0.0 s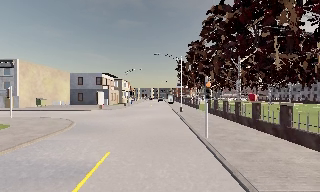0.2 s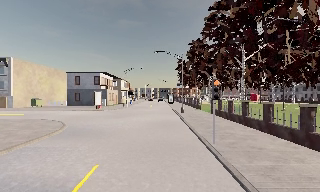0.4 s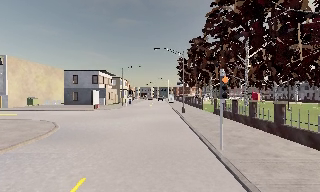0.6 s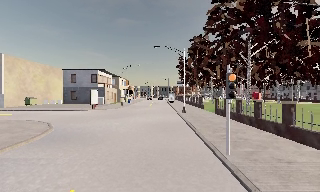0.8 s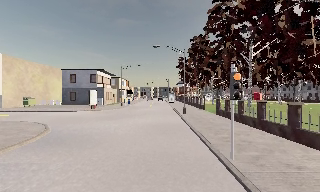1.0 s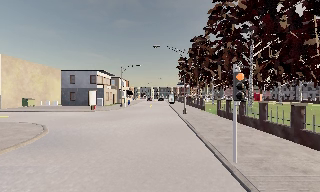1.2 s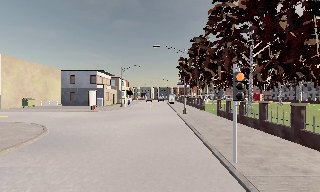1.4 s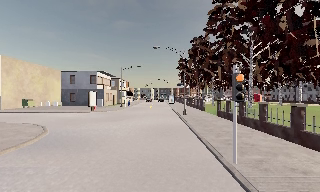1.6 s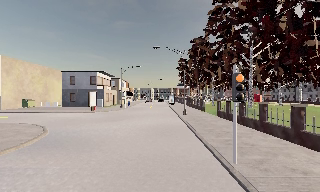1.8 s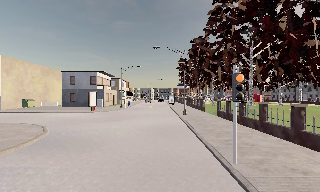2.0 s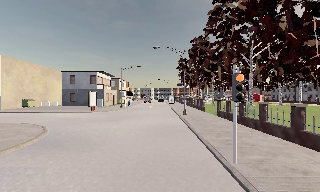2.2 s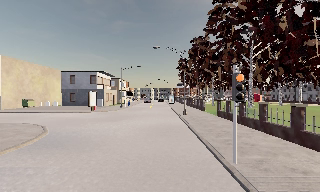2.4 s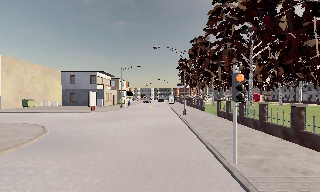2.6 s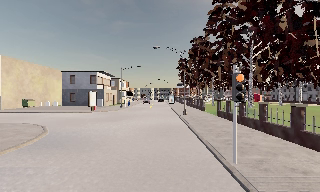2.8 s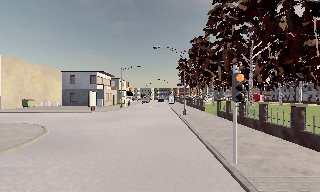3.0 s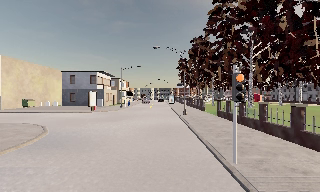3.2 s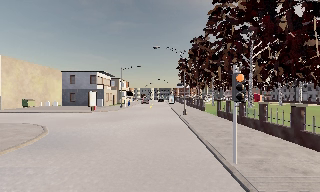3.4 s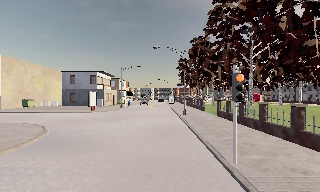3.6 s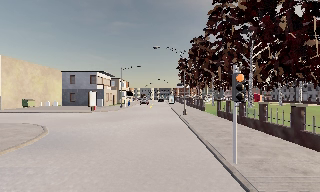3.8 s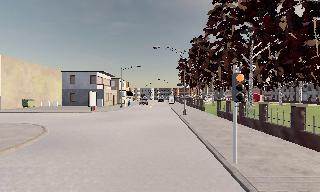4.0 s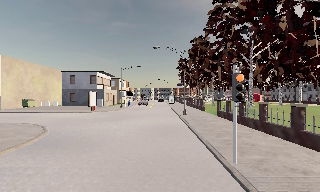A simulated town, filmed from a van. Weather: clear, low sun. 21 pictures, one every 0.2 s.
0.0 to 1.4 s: The camera travels forward, about 3 m, so what stands in front looms larger. It loses speed.
1.4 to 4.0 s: The camera keeps its place and its aim.
The film runs forward here.
